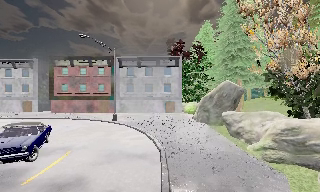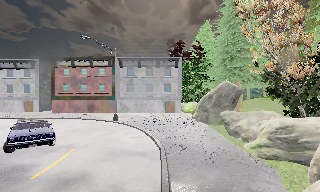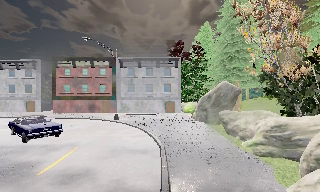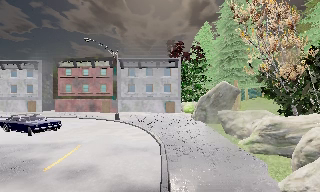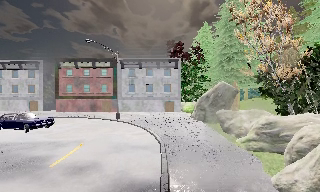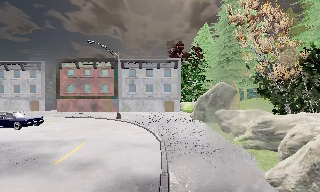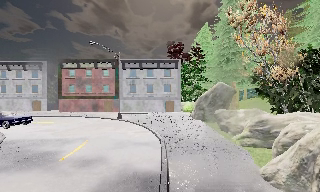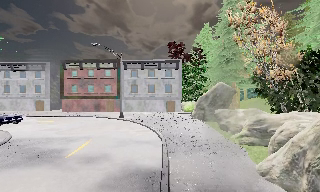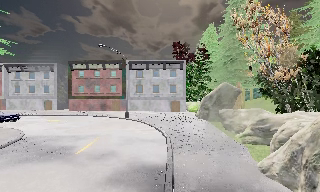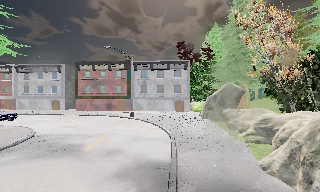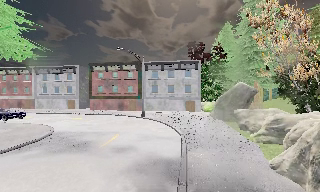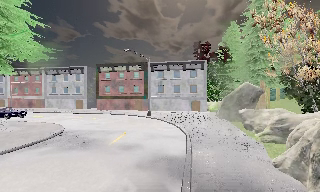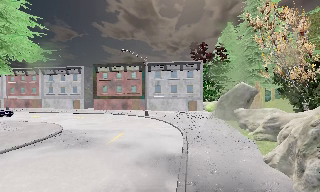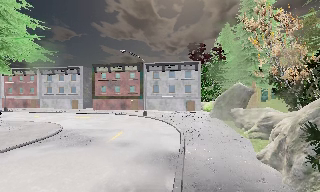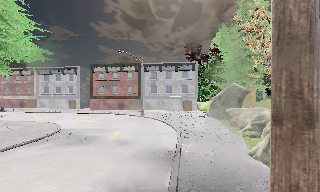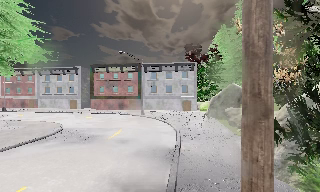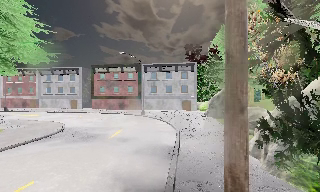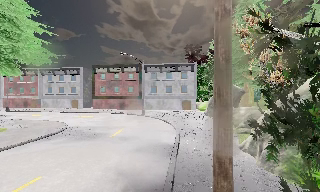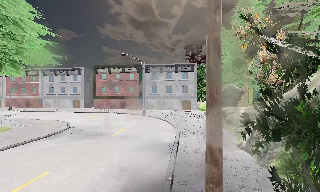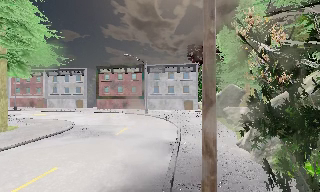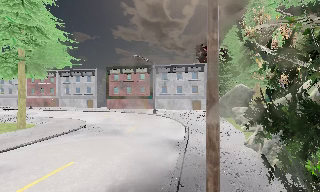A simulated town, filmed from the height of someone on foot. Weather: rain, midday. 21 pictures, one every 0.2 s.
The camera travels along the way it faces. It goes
backward.
0.0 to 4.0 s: The camera pans to its left, which is counterclockwise from overhead, by about 10 degrees. It travels backward, about 6 m, so what stands in front gets smaller.
The film runs backward here.
